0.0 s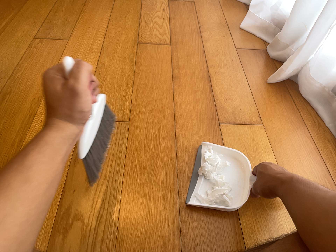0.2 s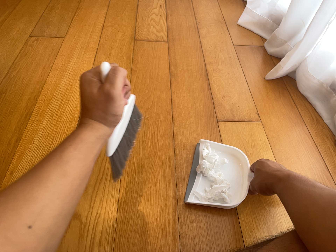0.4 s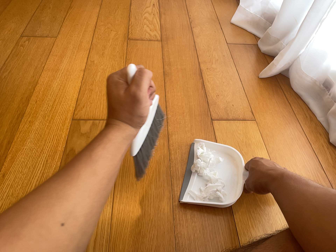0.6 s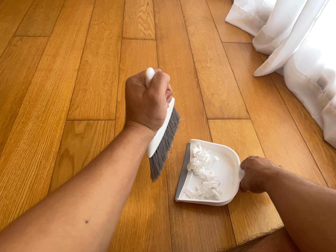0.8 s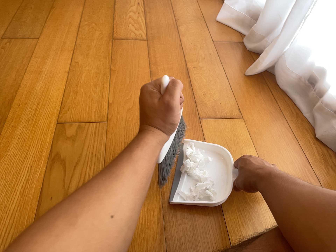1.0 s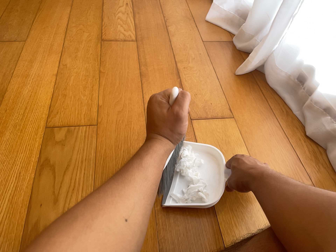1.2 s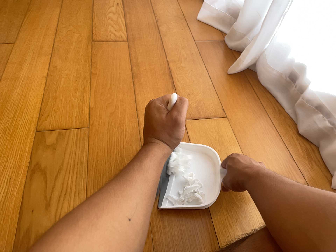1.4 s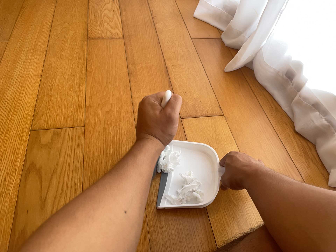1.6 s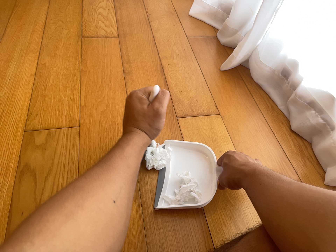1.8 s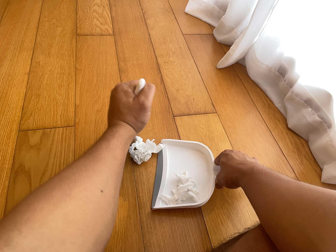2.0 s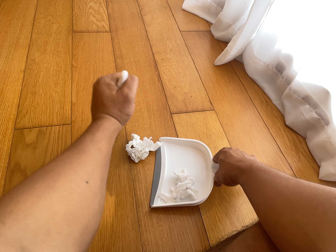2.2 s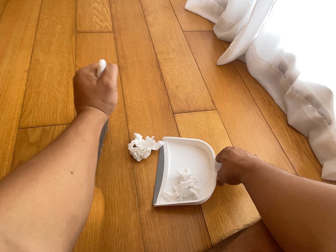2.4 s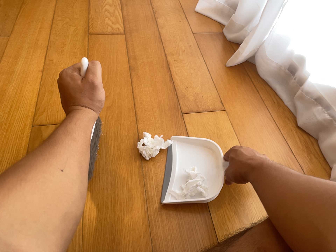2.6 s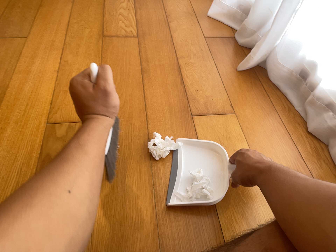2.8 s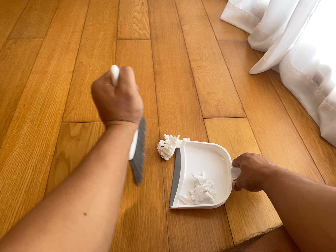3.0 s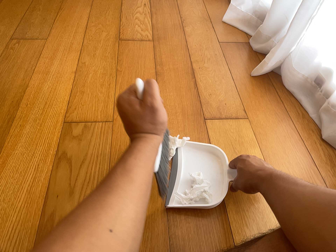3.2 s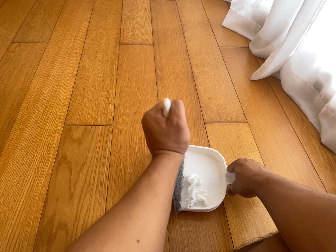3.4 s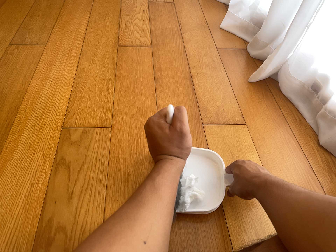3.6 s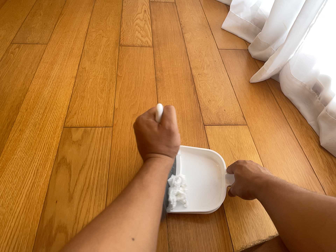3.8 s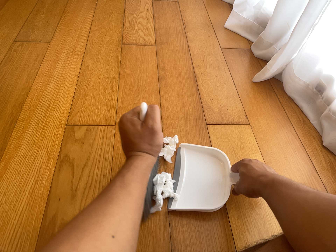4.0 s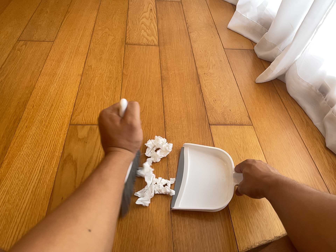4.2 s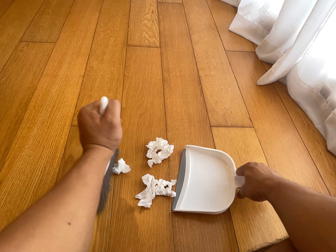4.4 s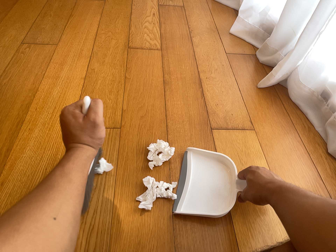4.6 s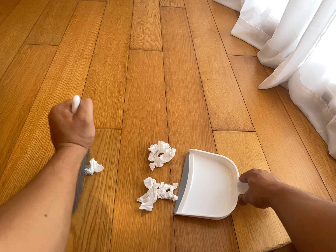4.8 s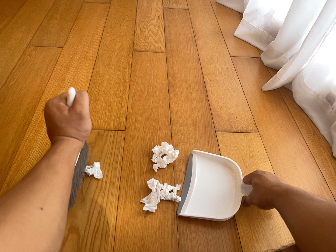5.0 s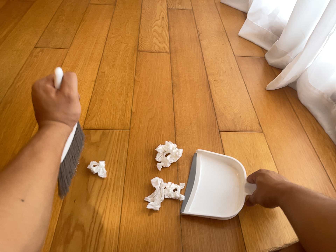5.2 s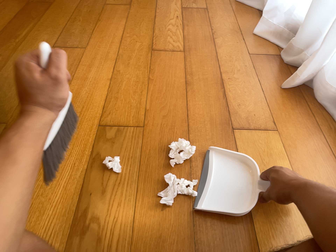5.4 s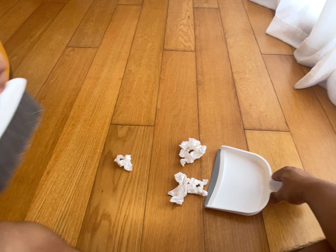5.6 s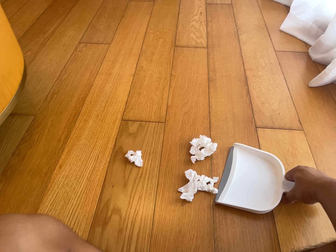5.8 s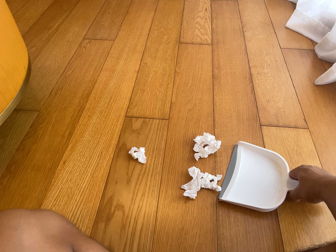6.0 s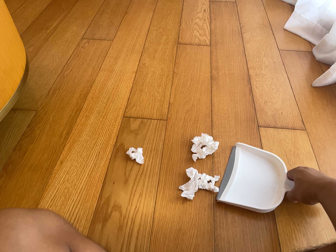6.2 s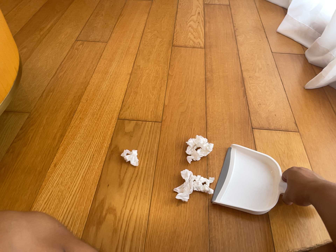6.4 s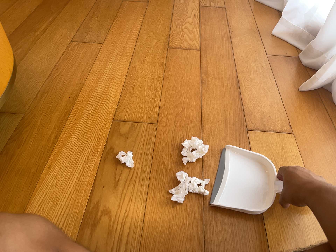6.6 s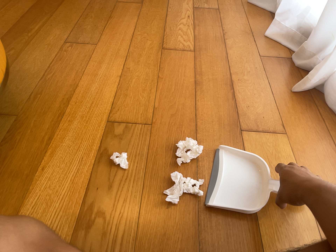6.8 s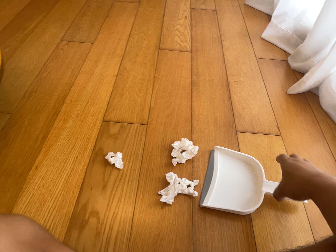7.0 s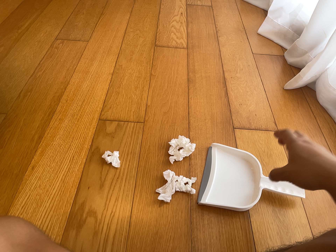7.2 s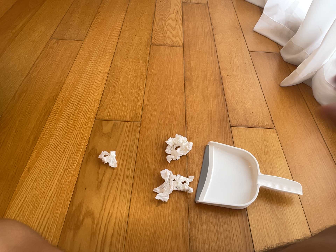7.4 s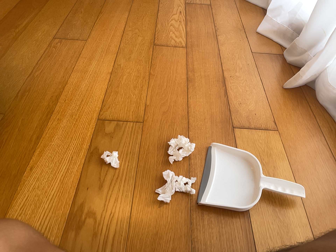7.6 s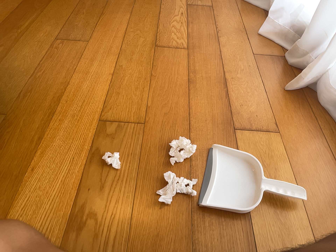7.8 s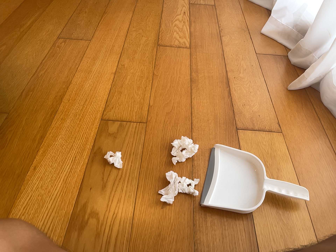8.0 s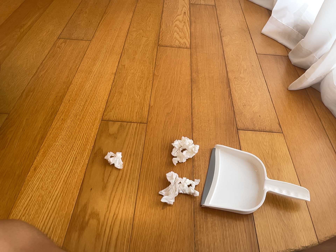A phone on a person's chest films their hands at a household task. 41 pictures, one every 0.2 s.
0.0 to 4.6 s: The camera shifts only a little, or ends up much as it began.
4.6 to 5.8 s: The camera pans to its left by about 10 degrees.
5.8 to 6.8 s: The camera shifts only a little, or ends up much as it began.
6.8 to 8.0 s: The camera keeps its place and its aim.
The film runs backward here.
